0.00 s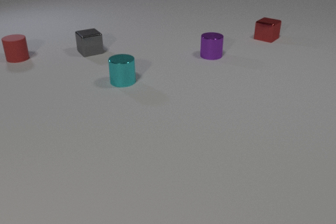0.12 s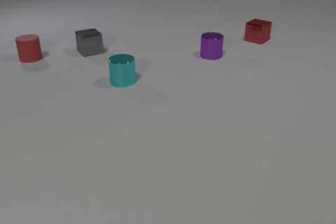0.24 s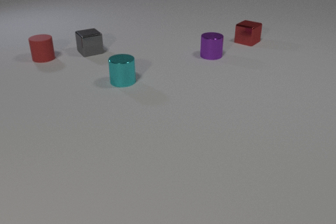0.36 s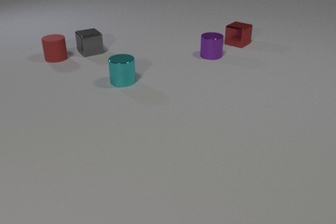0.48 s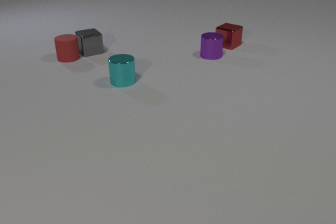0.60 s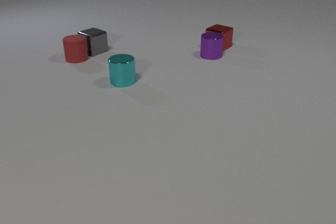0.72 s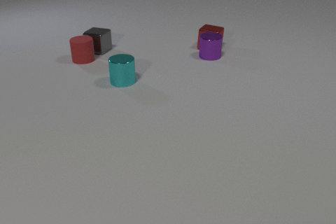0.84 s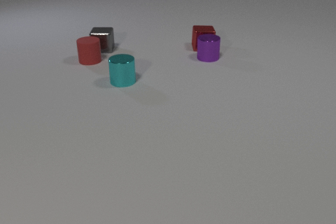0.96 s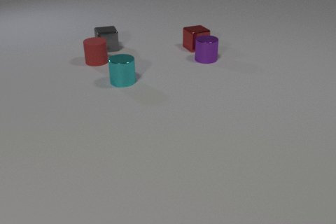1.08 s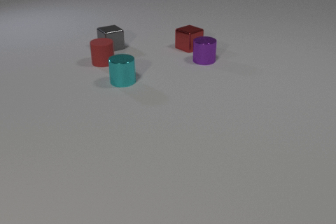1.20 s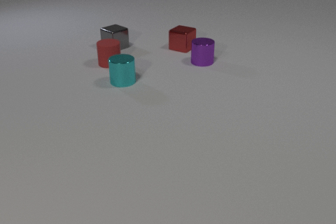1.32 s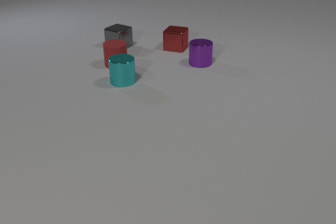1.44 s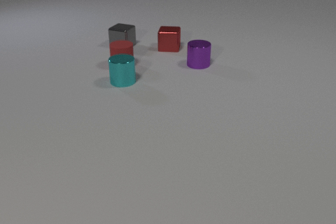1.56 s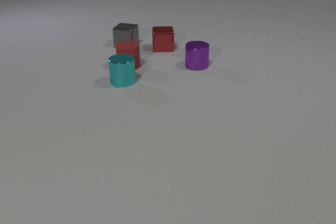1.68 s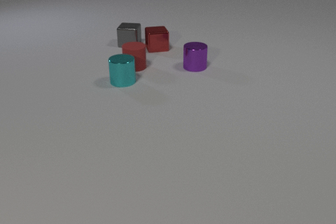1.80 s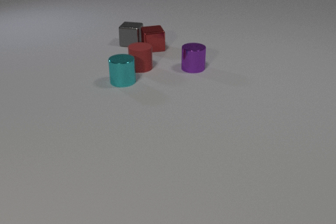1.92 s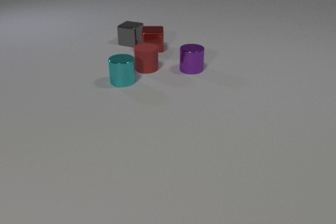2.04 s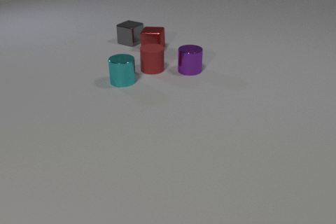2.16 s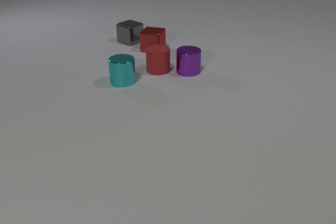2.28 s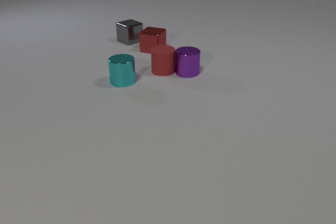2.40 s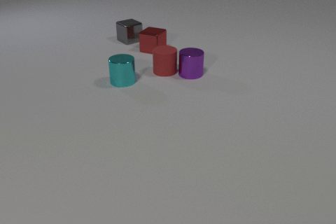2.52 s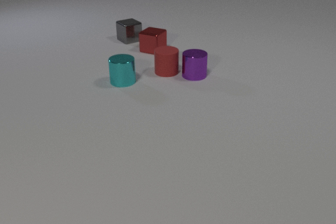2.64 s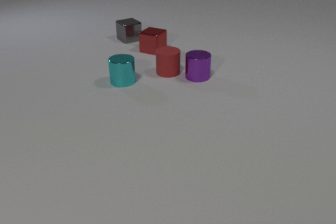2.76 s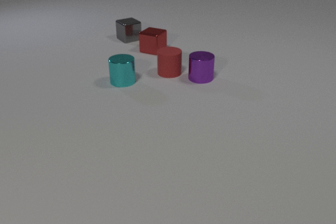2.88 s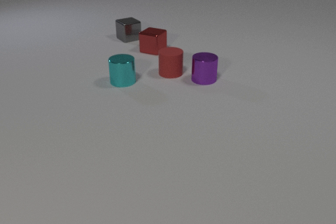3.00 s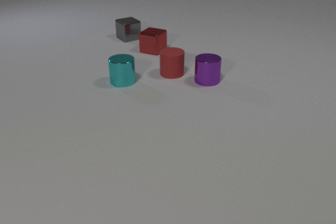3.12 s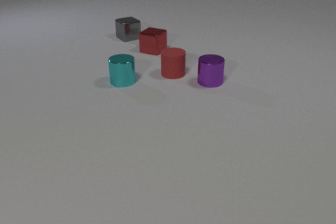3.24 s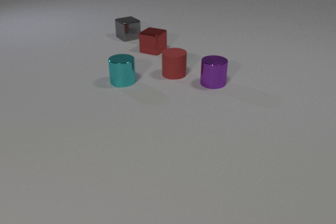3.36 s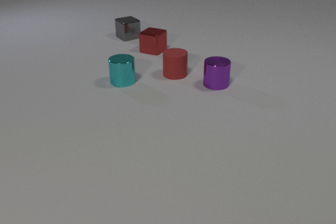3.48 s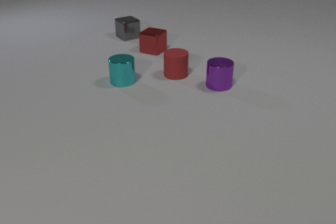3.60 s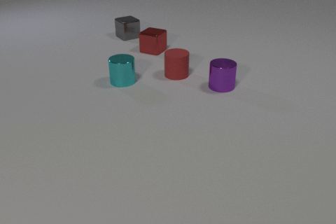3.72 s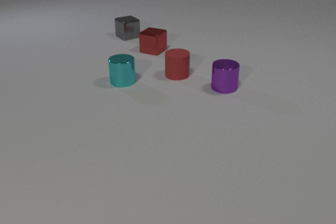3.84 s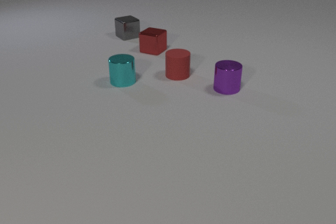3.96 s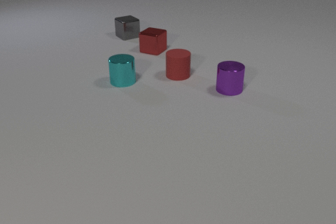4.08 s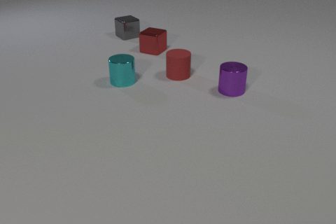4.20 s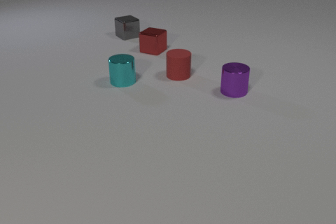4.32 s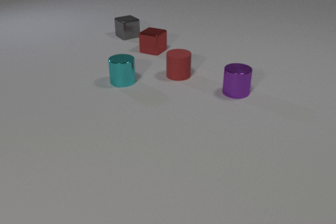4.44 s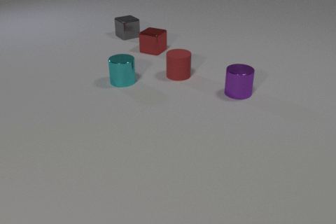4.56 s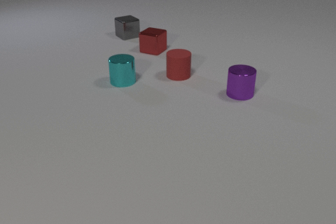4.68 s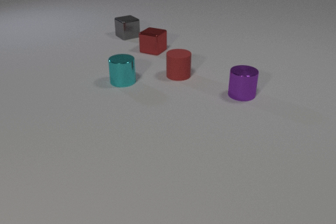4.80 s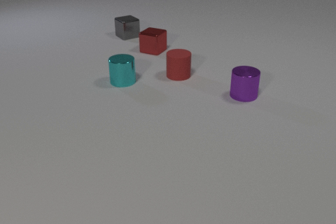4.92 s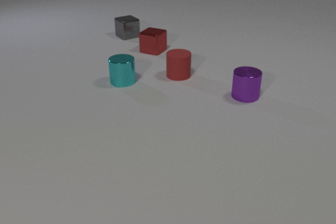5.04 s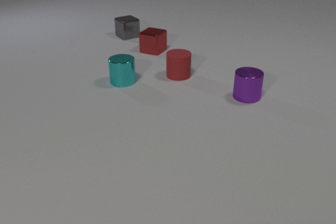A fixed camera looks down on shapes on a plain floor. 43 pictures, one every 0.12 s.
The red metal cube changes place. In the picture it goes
to the left.
The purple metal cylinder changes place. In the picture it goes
toward the camera.
0.00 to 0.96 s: The red metal cube slides to the left and toward the camera, spins counterclockwise seen from above by about 60 degrees, its near face sliding to the right. The red rubber cylinder slides to the right and toward the camera. The purple metal cylinder slides toward the camera and to the left. The gray metal cube slides to the right, spins so that its near face slides to the right, counterclockwise seen from above. The red rubber cylinder and the gray metal cube collide. The red metal cube and the purple metal cylinder collide.
0.96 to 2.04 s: The red metal cube slides to the left, spins so that its near face slides to the right, counterclockwise seen from above. The red rubber cylinder slides to the right and toward the camera. The purple metal cylinder slides toward the camera and to the left. The gray metal cube slides to the right and away from the camera, spins counterclockwise seen from above by about 45 degrees, its near face sliding to the right. The red metal cube and the gray metal cube collide.
2.04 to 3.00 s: The red rubber cylinder slides to the right and toward the camera. The purple metal cylinder slides toward the camera and to the right. The gray metal cube slides away from the camera, spins clockwise seen from above by about 30 degrees, its near face sliding to the left. The red rubber cylinder and the purple metal cylinder collide.
3.00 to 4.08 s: The red rubber cylinder slides to the right. The purple metal cylinder slides to the right and toward the camera. The gray metal cube slides away from the camera.
4.08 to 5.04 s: The purple metal cylinder slides to the right and toward the camera.
How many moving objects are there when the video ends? 1.
Are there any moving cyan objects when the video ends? no.
What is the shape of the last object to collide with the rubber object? cylinder.
